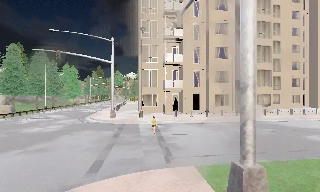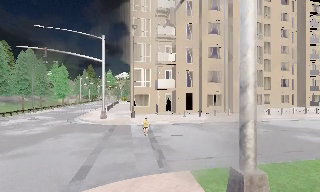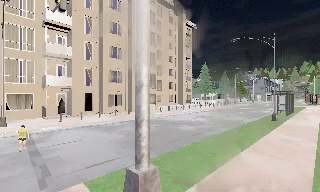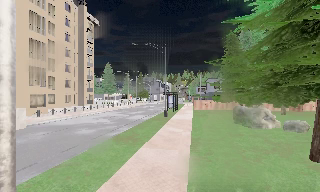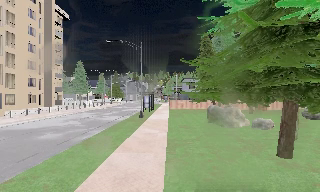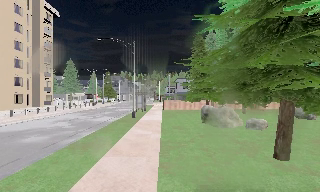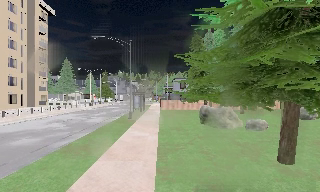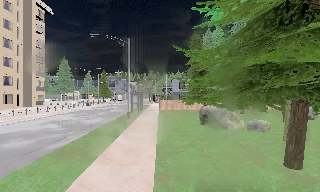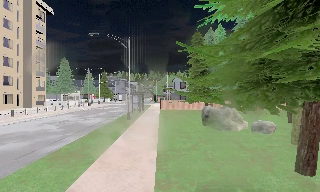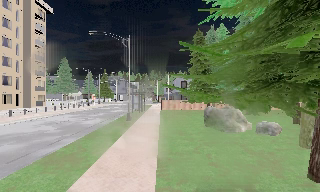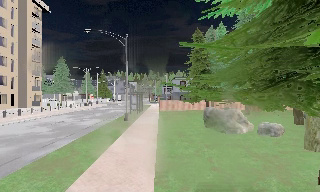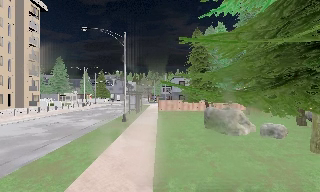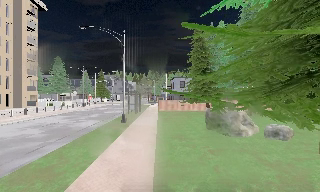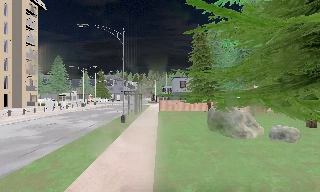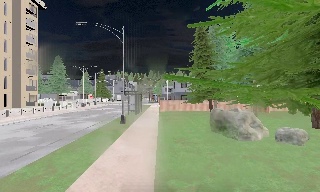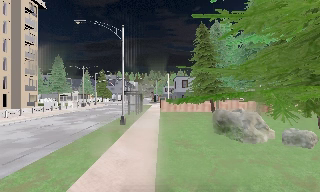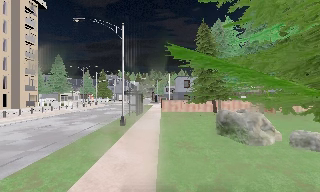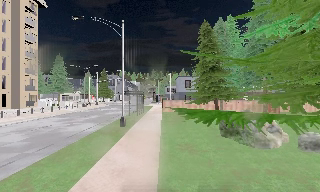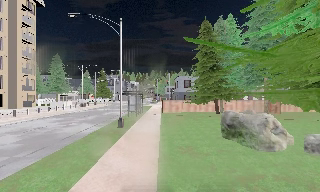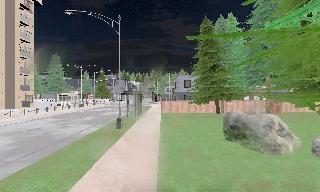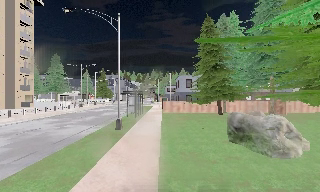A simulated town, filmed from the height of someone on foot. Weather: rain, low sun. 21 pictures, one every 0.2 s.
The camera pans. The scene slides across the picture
to the left.
The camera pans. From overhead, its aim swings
clockwise.
0.0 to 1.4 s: The camera pans to its right, which is clockwise from overhead, by about 80 degrees. It travels forward, about 2.5 m.
1.4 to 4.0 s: The camera travels forward, about 4.5 m, so what stands in front looms larger.
The film runs forward here.
